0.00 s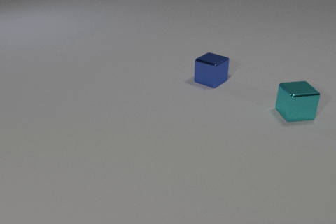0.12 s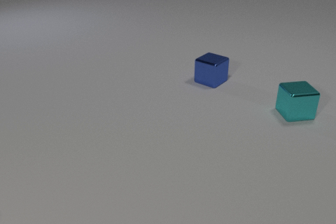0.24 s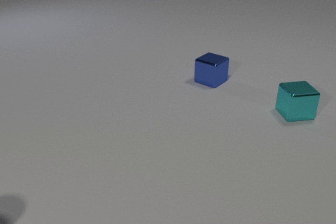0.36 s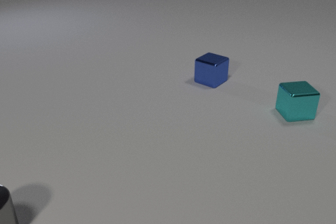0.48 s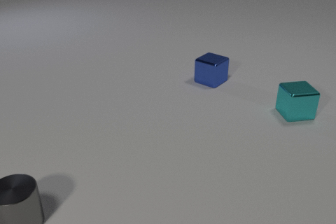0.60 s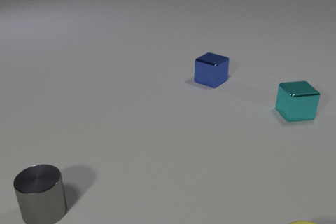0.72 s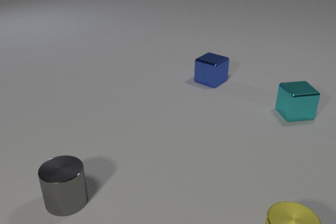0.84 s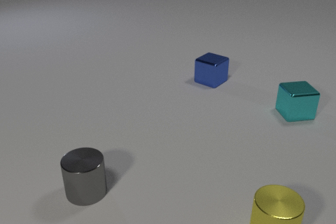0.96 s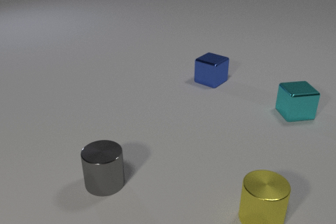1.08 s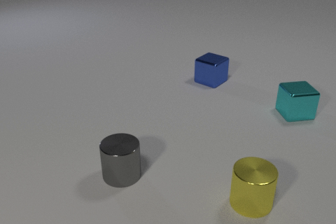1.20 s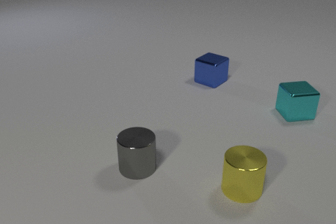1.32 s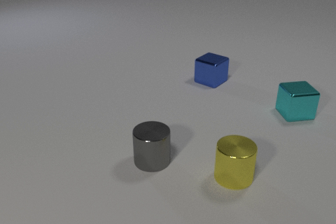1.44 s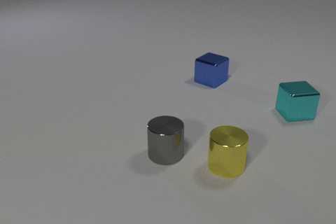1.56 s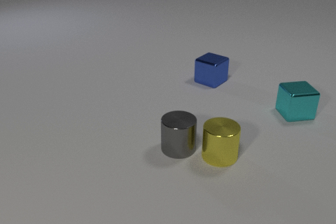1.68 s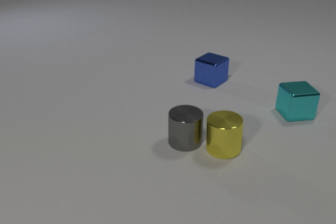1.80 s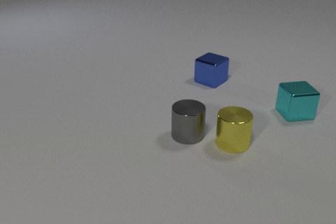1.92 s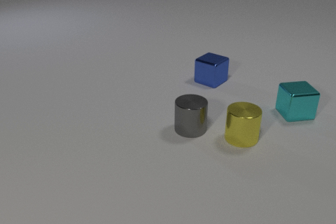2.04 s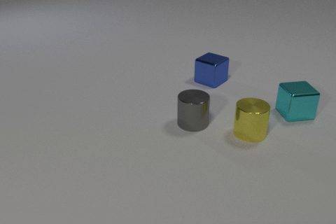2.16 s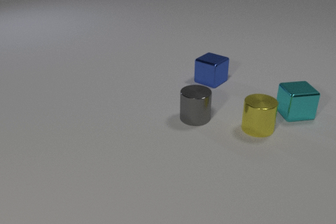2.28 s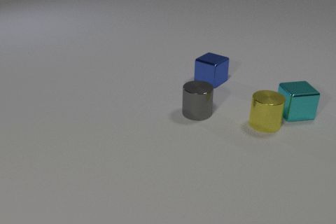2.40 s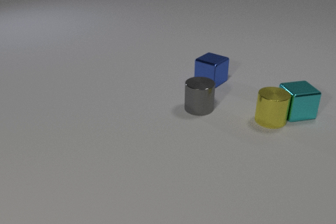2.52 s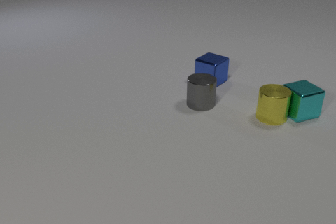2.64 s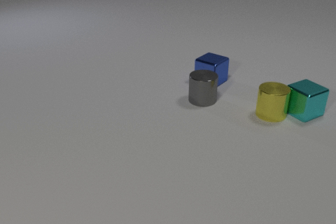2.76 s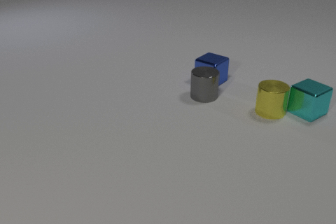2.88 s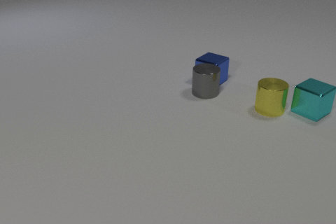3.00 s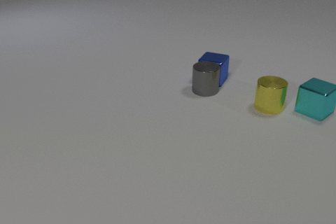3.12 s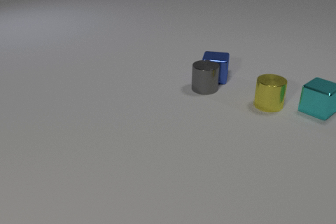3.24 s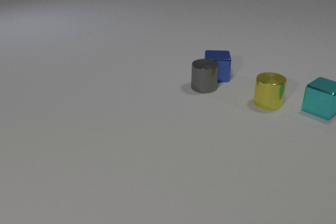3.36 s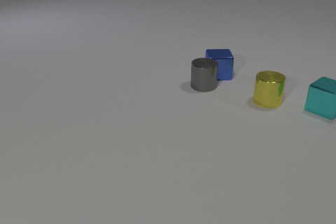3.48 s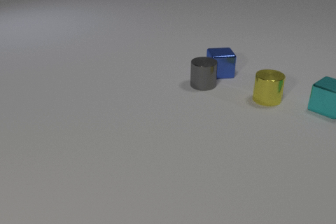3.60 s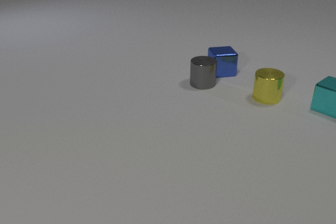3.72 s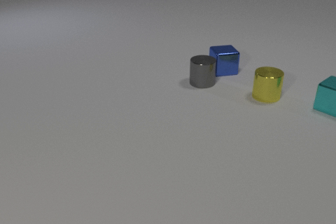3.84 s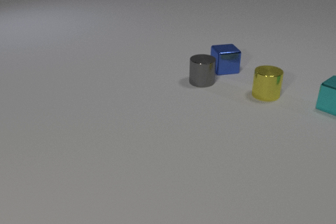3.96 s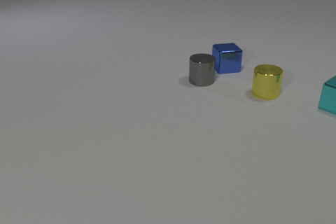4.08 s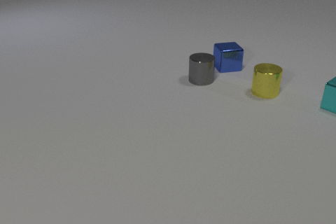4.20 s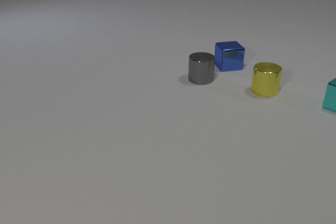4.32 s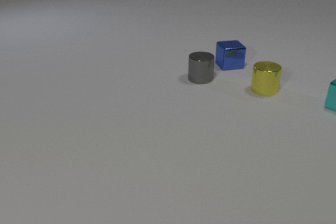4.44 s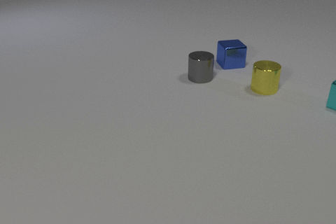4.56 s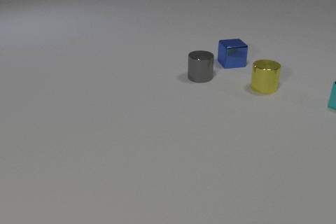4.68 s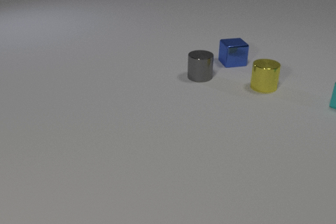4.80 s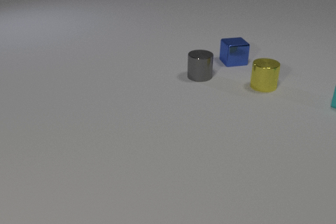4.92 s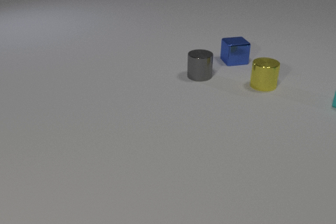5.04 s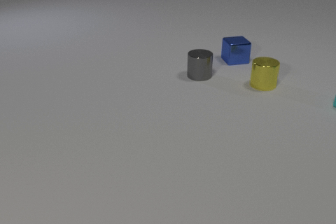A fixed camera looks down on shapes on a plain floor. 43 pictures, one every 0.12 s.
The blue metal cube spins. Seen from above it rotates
counterclockwise.
The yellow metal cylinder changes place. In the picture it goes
away from the camera.
0.00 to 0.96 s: The gray metal cylinder comes in at the left edge, slides to the right. The yellow metal cylinder comes in at the bottom edge, slides away from the camera and to the left.
0.96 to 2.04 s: The gray metal cylinder slides away from the camera and to the right. The yellow metal cylinder slides away from the camera. The gray metal cylinder and the yellow metal cylinder collide.
2.04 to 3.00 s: The gray metal cylinder slides away from the camera. The yellow metal cylinder slides away from the camera. The cyan metal cube slides to the right and away from the camera, spins so that its near face slides to the right, counterclockwise seen from above. The yellow metal cylinder and the cyan metal cube collide. The gray metal cylinder and the blue metal cube collide.
3.00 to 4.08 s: The gray metal cylinder slides away from the camera. The yellow metal cylinder slides away from the camera. The blue metal cube slides away from the camera and to the right, spins counterclockwise seen from above by about 30 degrees, its near face sliding to the right. The cyan metal cube slides to the right and away from the camera.
4.08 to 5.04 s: The gray metal cylinder slides away from the camera. The yellow metal cylinder slides away from the camera. The blue metal cube slides away from the camera. The cyan metal cube slides to the right and away from the camera.
How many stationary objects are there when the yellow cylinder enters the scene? 2.
What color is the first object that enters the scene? gray.
How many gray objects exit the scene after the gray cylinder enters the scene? 0.
